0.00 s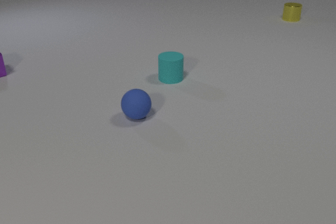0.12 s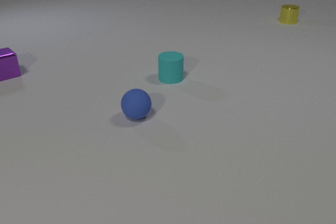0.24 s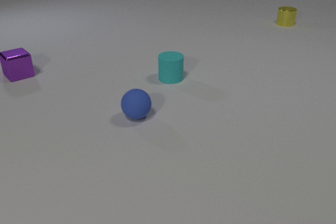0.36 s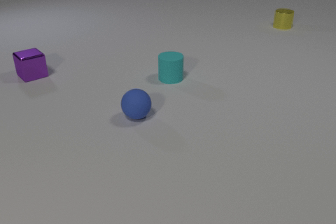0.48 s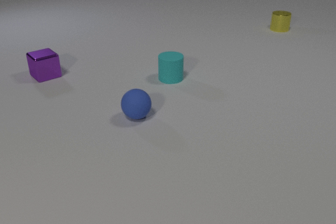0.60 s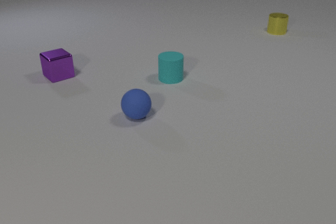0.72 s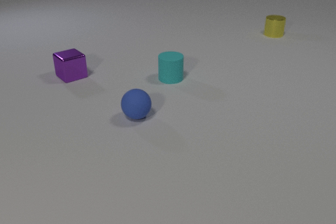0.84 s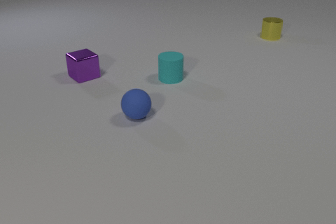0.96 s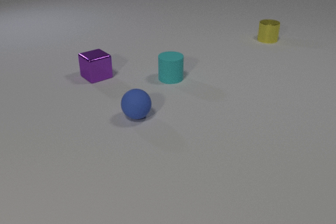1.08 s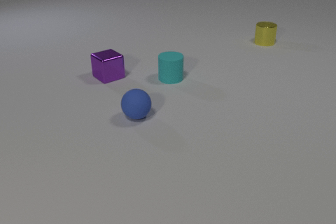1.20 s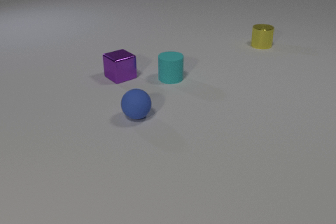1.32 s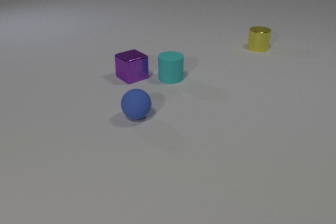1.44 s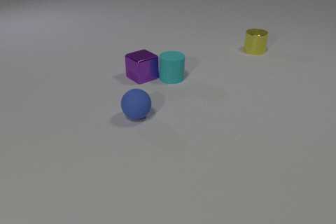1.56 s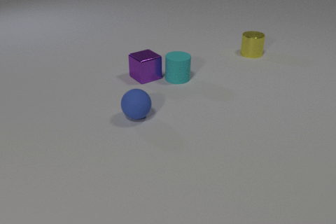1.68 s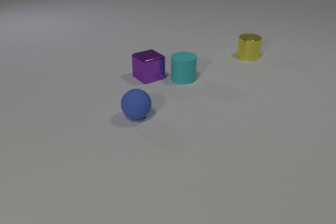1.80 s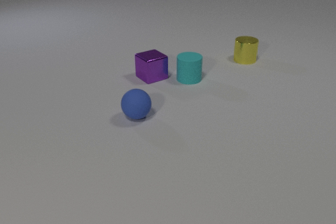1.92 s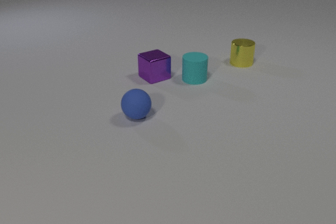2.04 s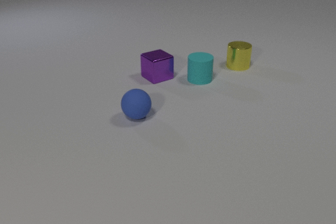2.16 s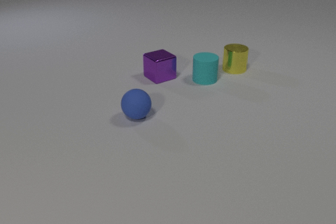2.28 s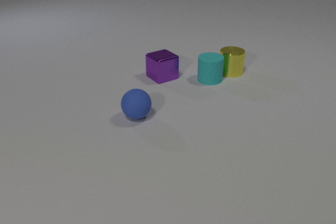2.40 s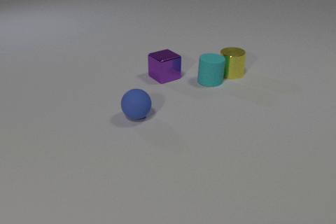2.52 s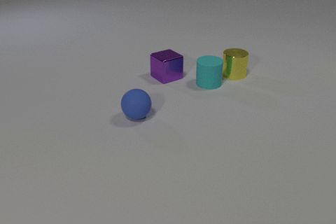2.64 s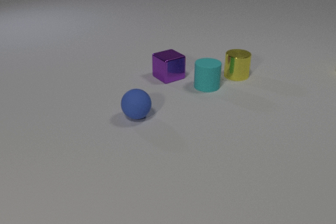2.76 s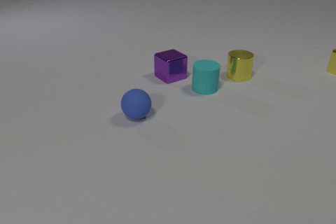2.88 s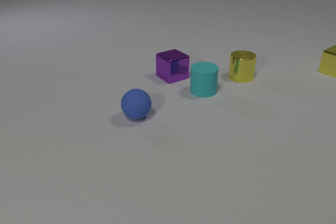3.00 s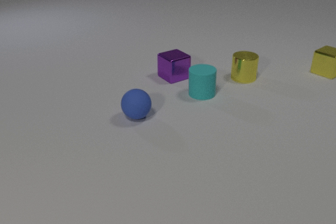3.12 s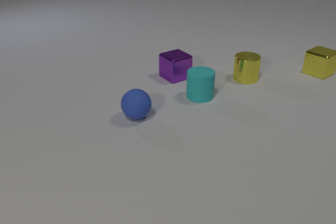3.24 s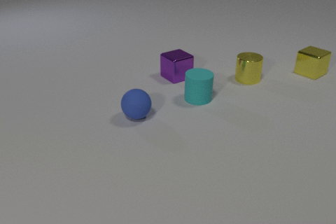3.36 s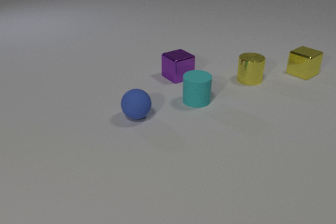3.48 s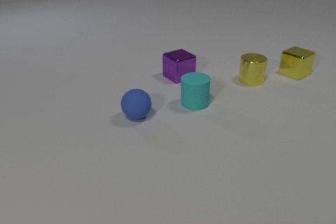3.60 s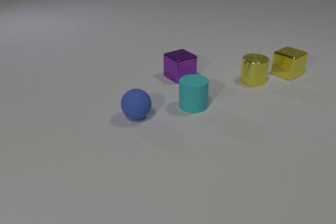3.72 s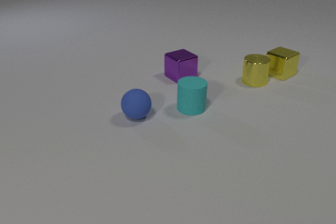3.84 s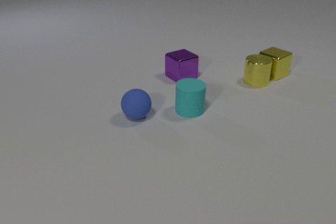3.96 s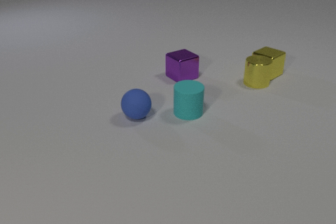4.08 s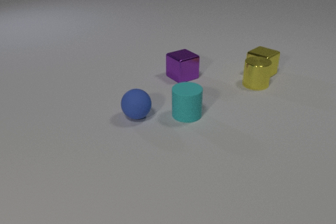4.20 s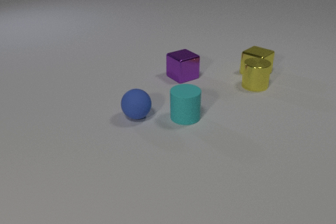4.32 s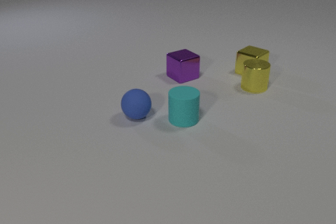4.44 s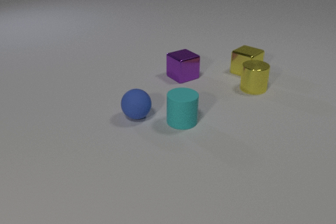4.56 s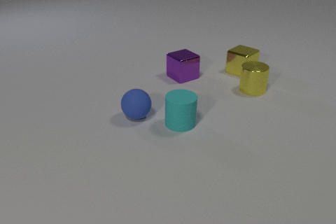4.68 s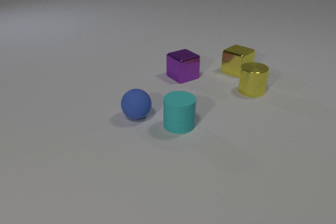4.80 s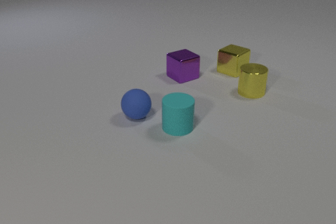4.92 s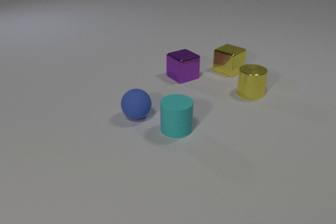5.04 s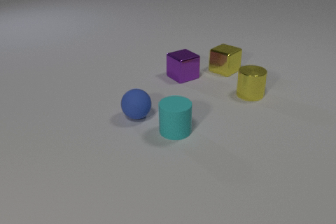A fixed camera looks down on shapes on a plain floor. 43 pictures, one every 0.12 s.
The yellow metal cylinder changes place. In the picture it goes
toward the camera.
The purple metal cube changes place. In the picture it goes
to the right.
0.00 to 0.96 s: The purple metal cube slides to the right. The yellow metal cylinder slides toward the camera.
0.96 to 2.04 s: The purple metal cube slides to the right. The cyan rubber cylinder slides to the right. The yellow metal cylinder slides toward the camera. The purple metal cube and the cyan rubber cylinder collide.
2.04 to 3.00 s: The purple metal cube slides to the right. The cyan rubber cylinder slides toward the camera. The yellow metal cube comes in at the right edge, slides to the left and toward the camera. The yellow metal cylinder slides toward the camera. The cyan rubber cylinder and the yellow metal cylinder collide.
3.00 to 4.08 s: The purple metal cube slides to the right. The cyan rubber cylinder slides toward the camera. The yellow metal cube slides to the left. The yellow metal cylinder slides toward the camera and to the right. The yellow metal cube and the yellow metal cylinder collide.
4.08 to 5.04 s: The cyan rubber cylinder slides toward the camera. The yellow metal cube slides to the left. The yellow metal cylinder slides toward the camera.
What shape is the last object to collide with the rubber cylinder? cylinder.
What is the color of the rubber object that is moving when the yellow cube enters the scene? cyan.
How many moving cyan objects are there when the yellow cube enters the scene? 1.
